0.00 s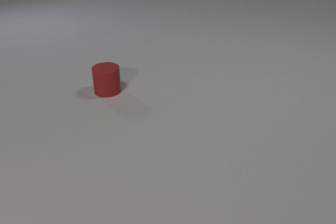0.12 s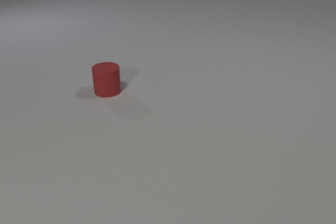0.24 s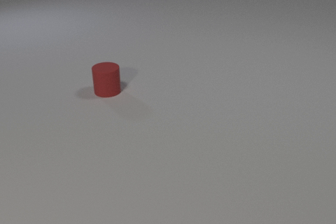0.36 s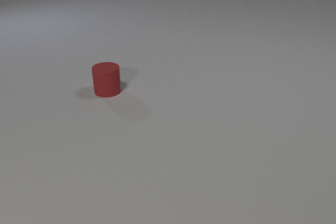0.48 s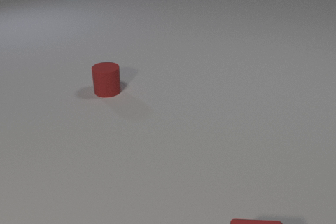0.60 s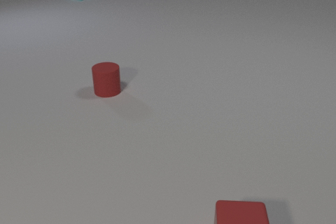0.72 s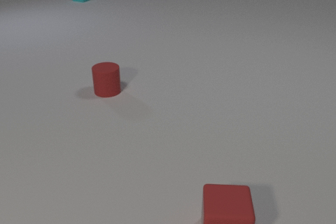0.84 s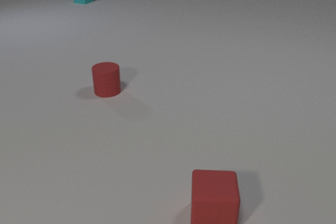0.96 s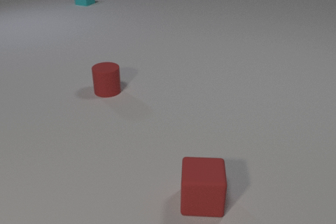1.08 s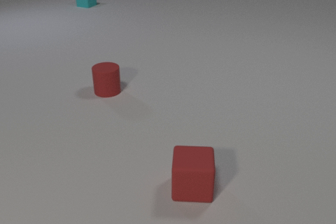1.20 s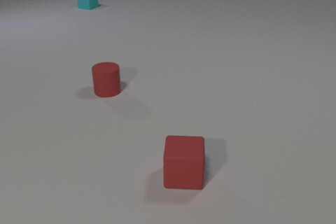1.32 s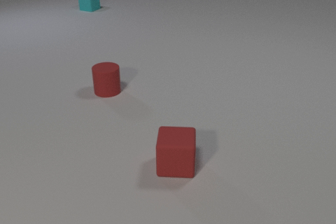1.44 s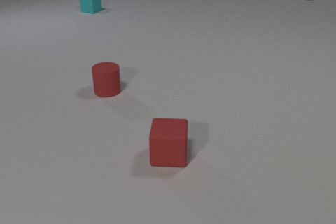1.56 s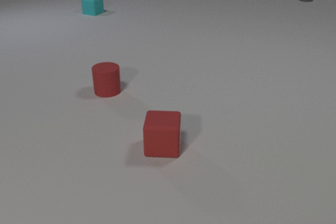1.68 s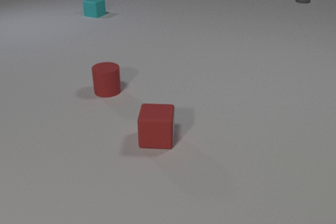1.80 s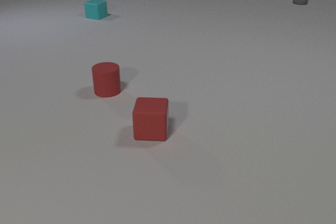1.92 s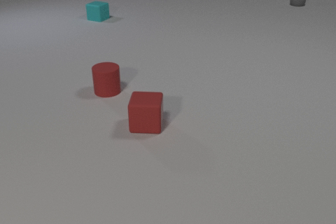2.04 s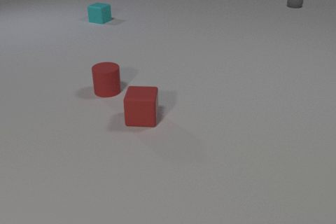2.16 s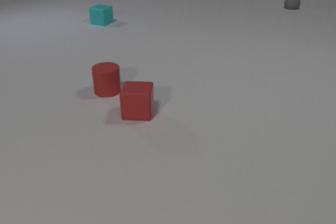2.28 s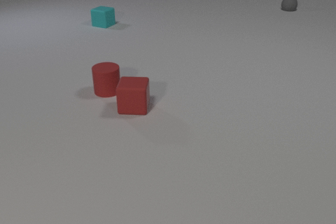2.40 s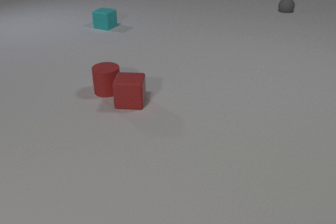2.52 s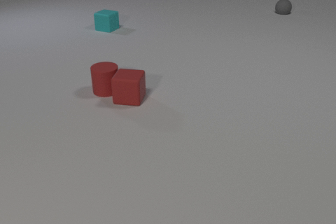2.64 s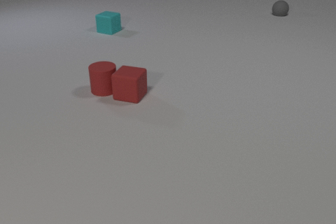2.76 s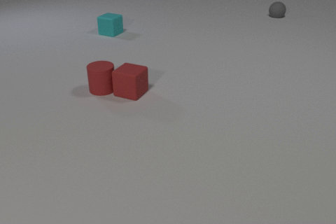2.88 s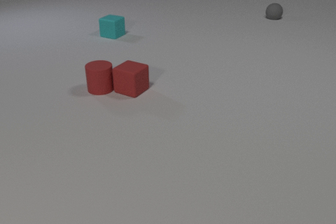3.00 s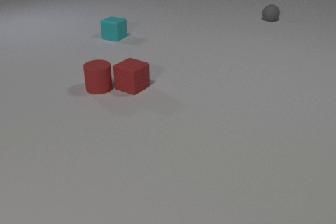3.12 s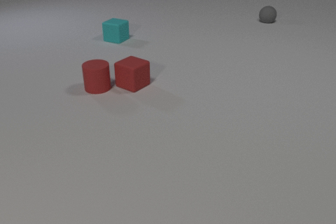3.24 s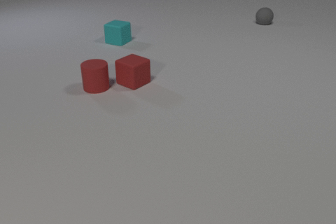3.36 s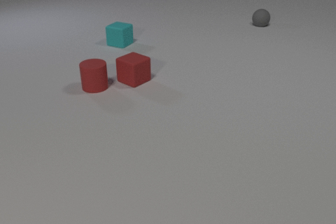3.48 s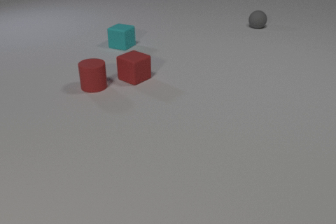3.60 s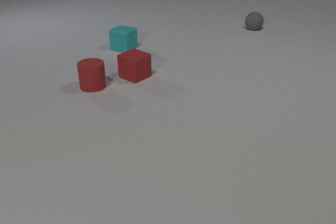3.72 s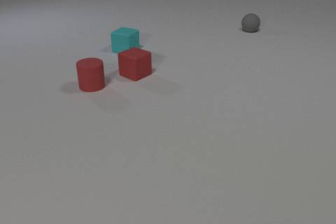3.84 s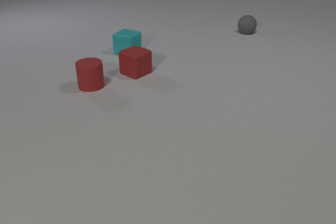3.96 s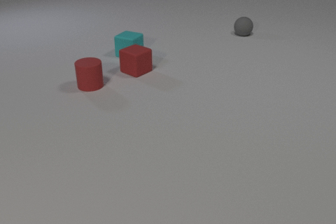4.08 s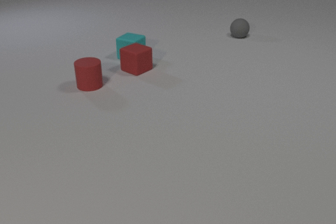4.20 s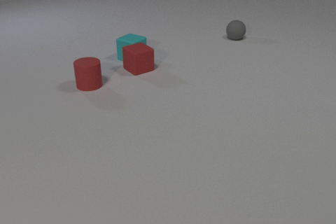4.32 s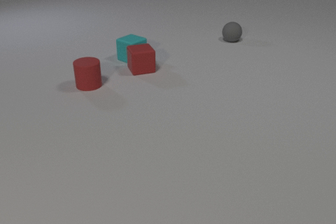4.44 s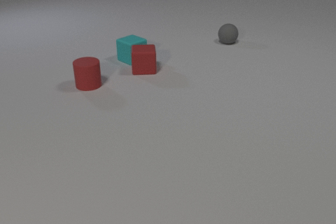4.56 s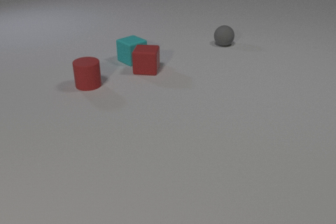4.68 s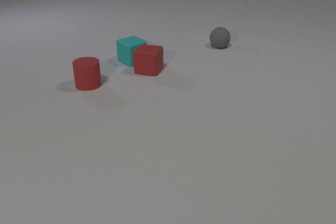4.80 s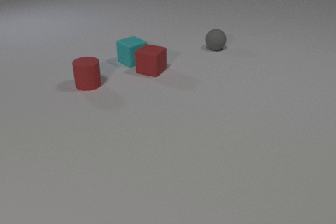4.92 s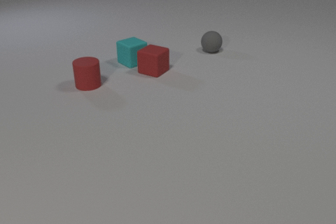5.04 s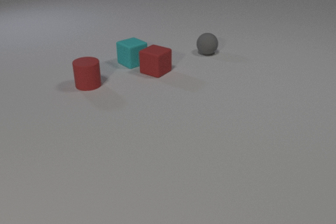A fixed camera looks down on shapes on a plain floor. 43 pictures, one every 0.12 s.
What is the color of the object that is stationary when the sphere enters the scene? red.
What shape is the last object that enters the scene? sphere.
Are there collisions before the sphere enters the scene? no.
0.00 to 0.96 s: The red rubber cube comes in at the bottom edge, slides away from the camera and to the left. The cyan rubber cube comes in at the top edge, slides toward the camera.
0.96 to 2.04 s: The red rubber cube slides away from the camera and to the left. The cyan rubber cube slides toward the camera. The gray rubber sphere comes in at the top edge, rolls toward the camera.
2.04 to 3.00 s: The red rubber cube slides away from the camera, spins clockwise seen from above by about 30 degrees, its near face sliding to the left. The red rubber cylinder slides to the left and away from the camera. The cyan rubber cube slides toward the camera. The gray rubber sphere rolls toward the camera and to the left. The red rubber cube and the red rubber cylinder collide.
3.00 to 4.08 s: The red rubber cube slides away from the camera. The red rubber cylinder slides to the left and away from the camera. The cyan rubber cube slides toward the camera. The gray rubber sphere rolls toward the camera and to the left.
4.08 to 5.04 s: The red rubber cube slides to the right, spins so that its near face slides to the left, clockwise seen from above. The cyan rubber cube slides toward the camera, spins so that its near face slides to the left, clockwise seen from above. The gray rubber sphere rolls toward the camera and to the left. The red rubber cube and the cyan rubber cube collide.
